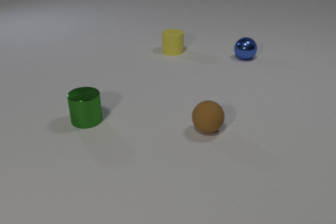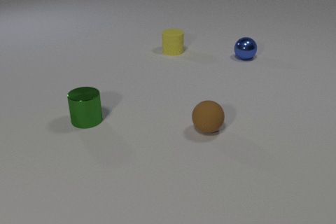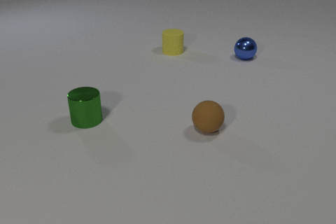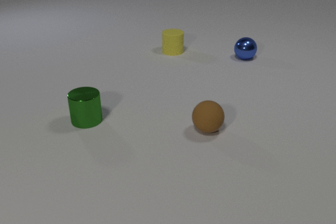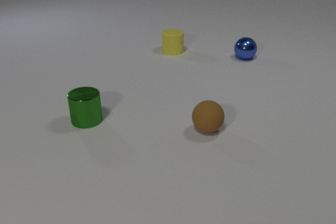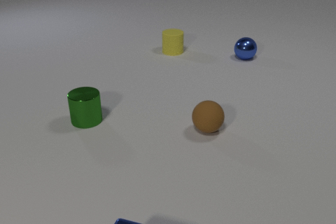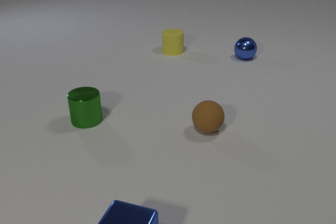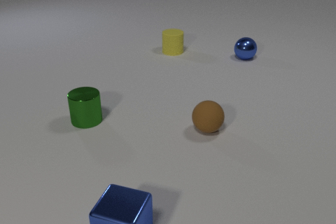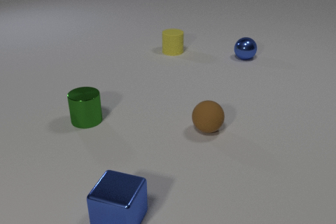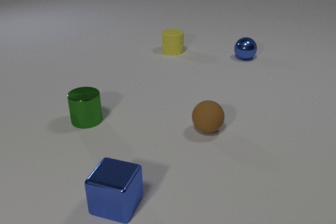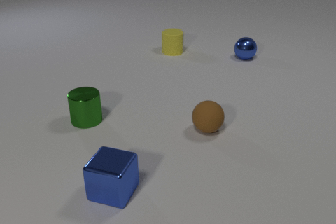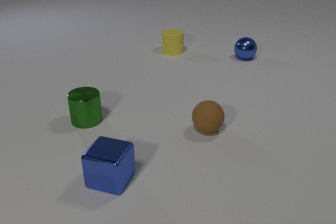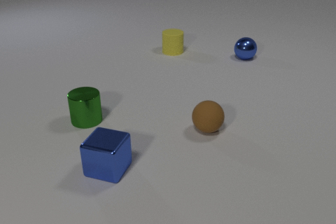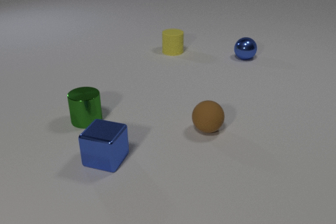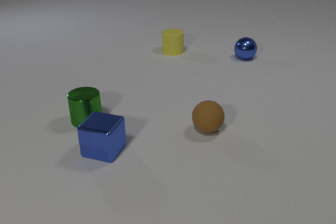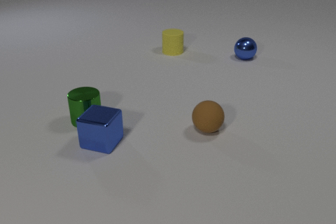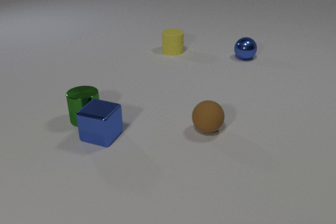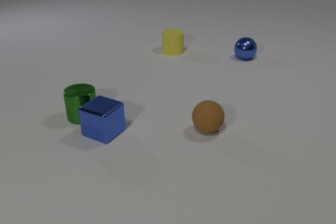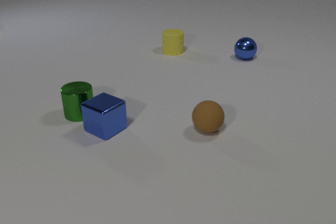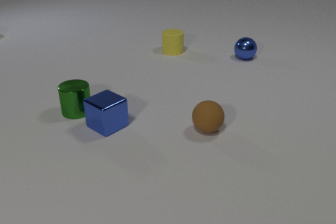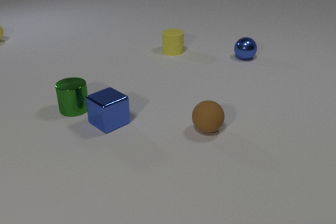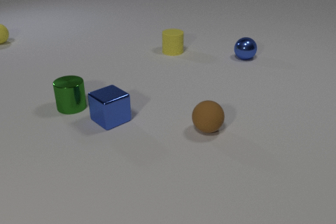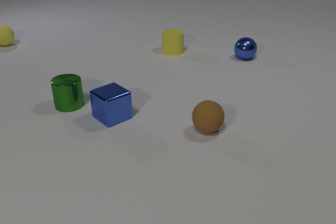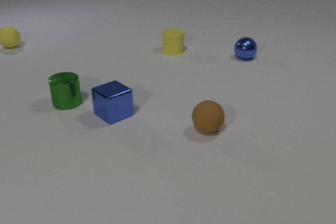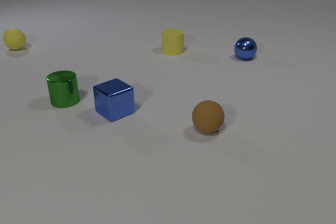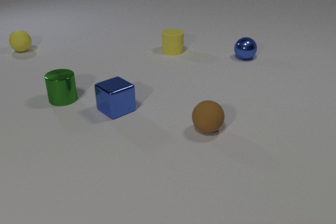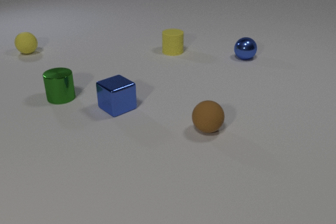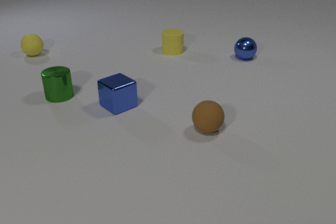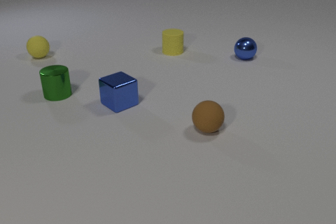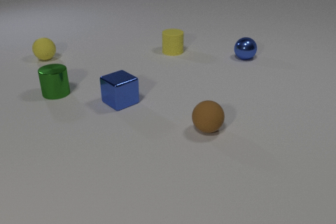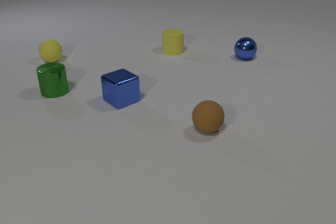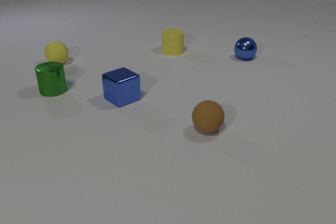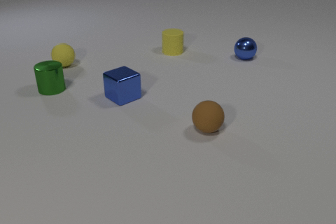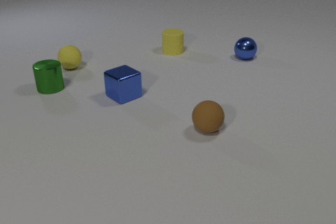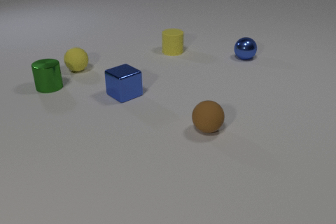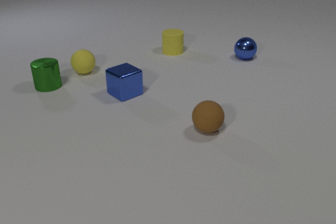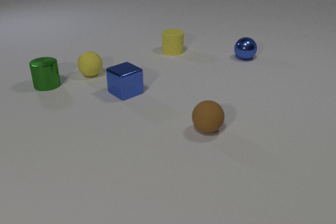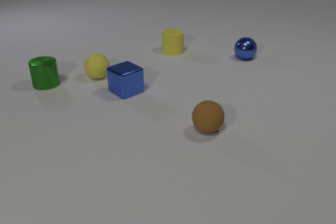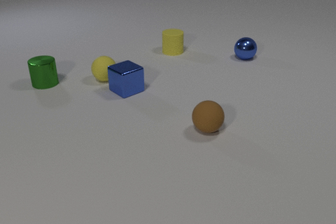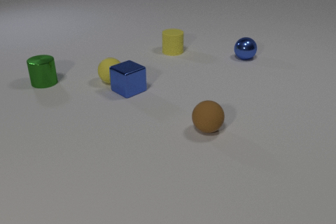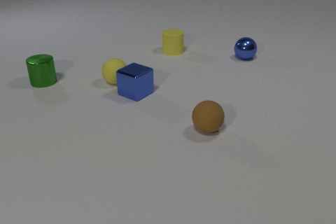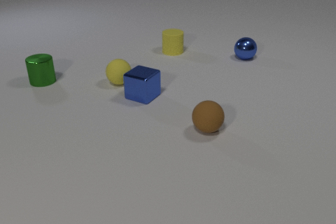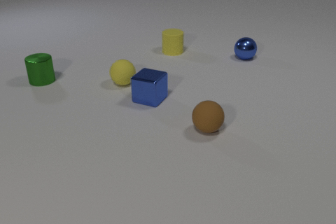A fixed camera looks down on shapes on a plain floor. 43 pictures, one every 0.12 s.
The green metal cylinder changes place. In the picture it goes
away from the camera.
The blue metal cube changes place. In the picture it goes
away from the camera.
0.00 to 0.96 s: The blue metal cube comes in at the bottom edge, slides away from the camera.
0.96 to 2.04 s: The blue metal cube slides away from the camera. The green metal cylinder slides away from the camera. The blue metal cube and the green metal cylinder collide.
2.04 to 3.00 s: The blue metal cube slides away from the camera. The green metal cylinder slides away from the camera and to the left. The yellow rubber sphere comes in at the left edge, rolls toward the camera and to the right.
3.00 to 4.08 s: The blue metal cube slides away from the camera. The green metal cylinder slides away from the camera. The yellow rubber sphere rolls toward the camera and to the right.
4.08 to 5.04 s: The blue metal cube slides to the right and toward the camera, spins so that its near face slides to the right, counterclockwise seen from above. The green metal cylinder slides away from the camera. The yellow rubber sphere rolls to the right and toward the camera. The blue metal cube and the yellow rubber sphere collide.
What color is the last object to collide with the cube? yellow.
How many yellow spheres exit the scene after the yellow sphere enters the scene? 0.
Are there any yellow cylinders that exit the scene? no.
